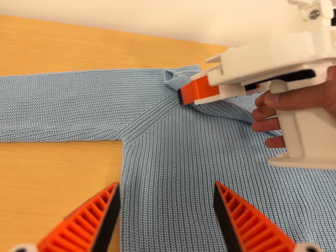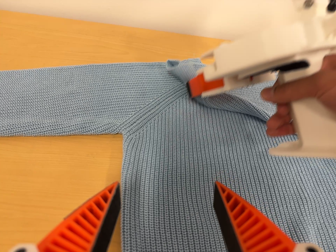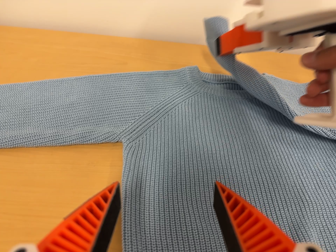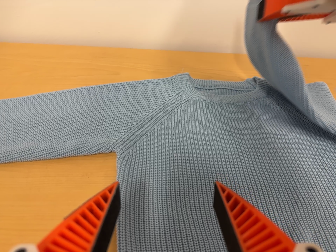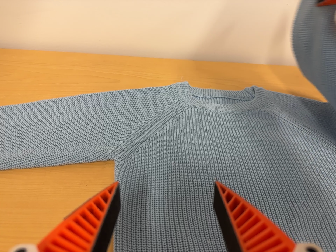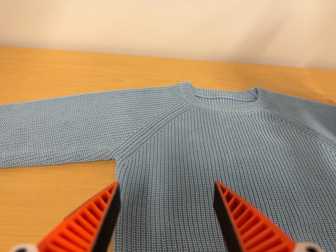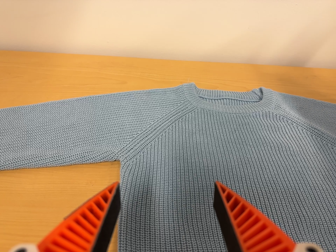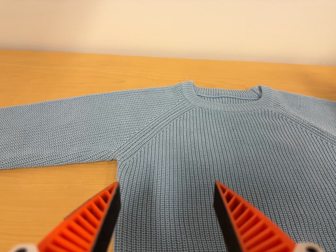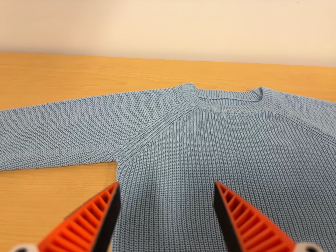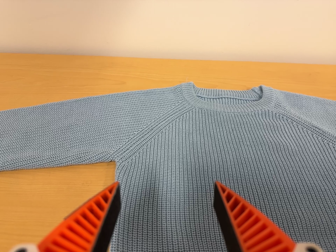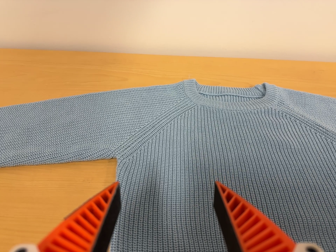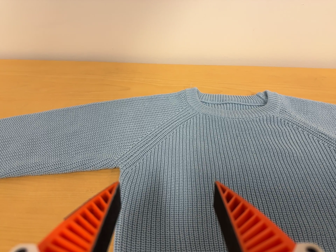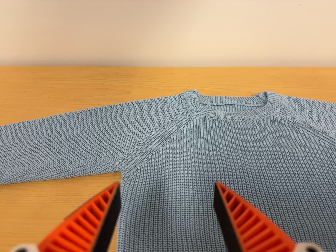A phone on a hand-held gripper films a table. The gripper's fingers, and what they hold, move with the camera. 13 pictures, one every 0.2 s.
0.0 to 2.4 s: The camera travels to its right and backward, about 7 cm.
The film runs backward here.
